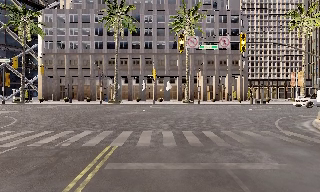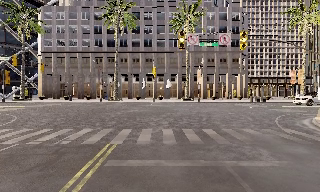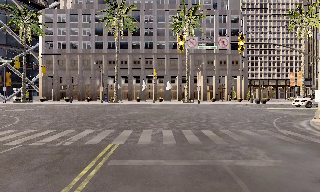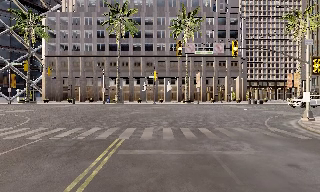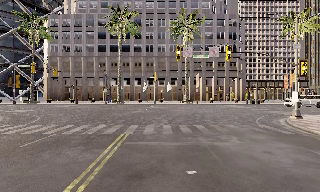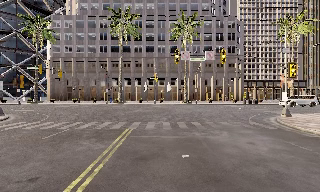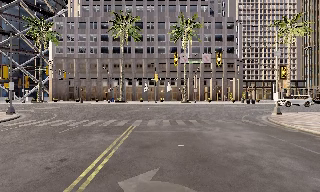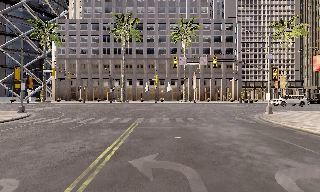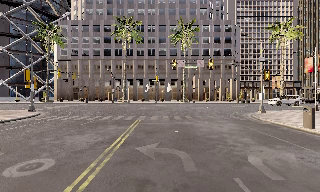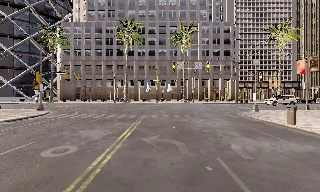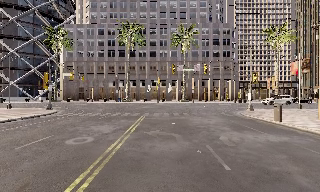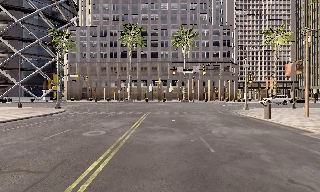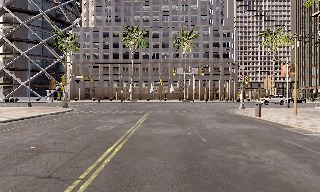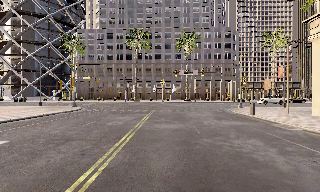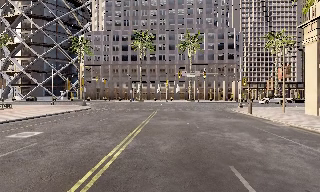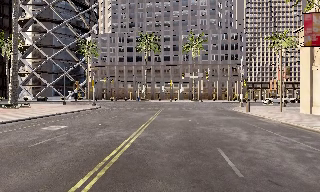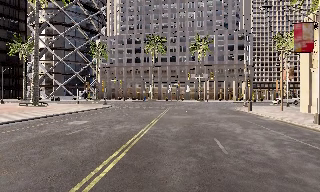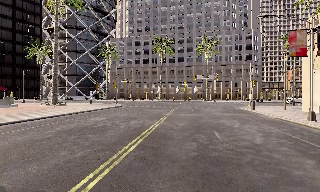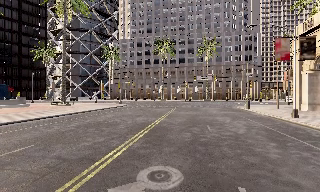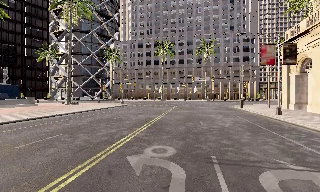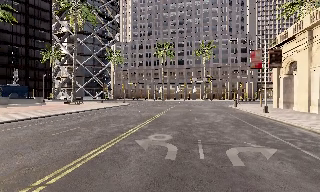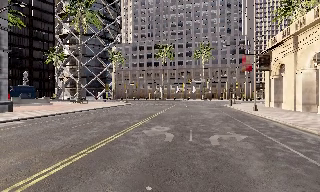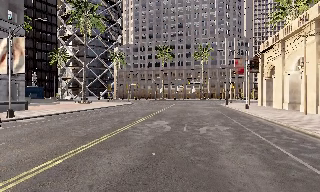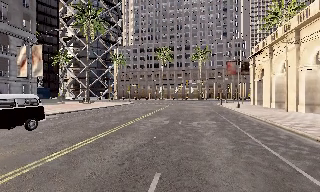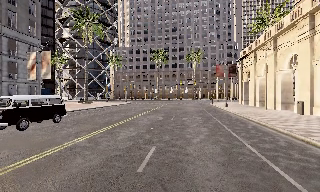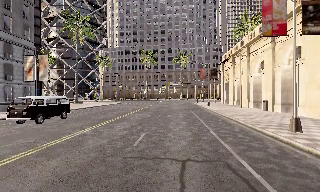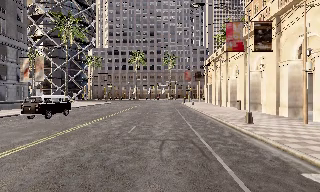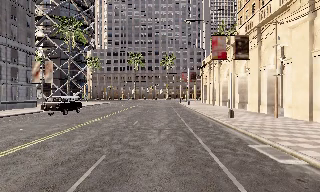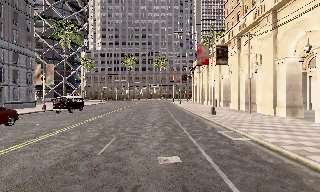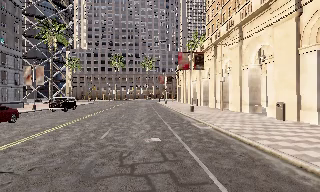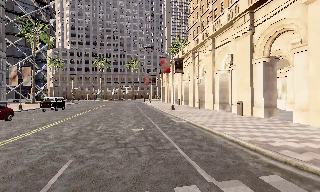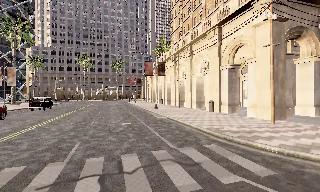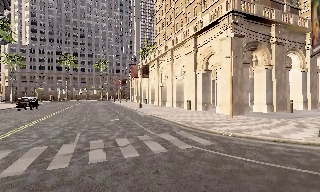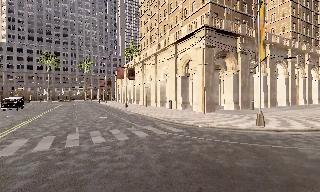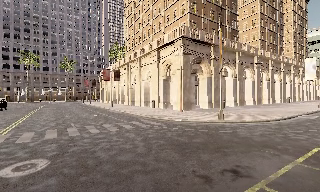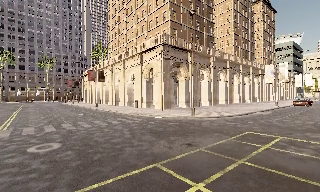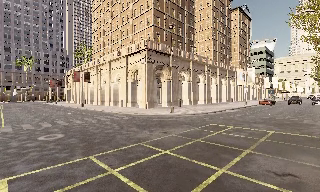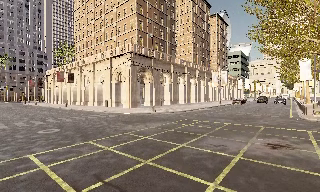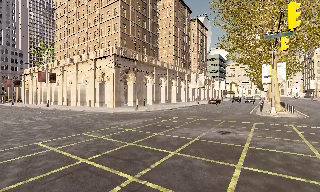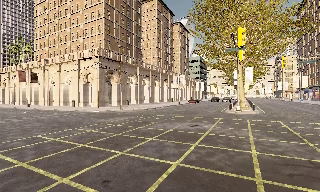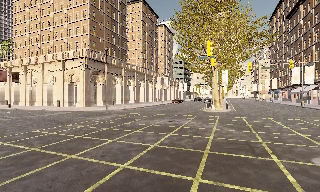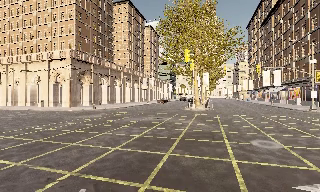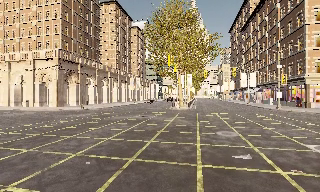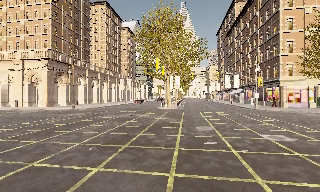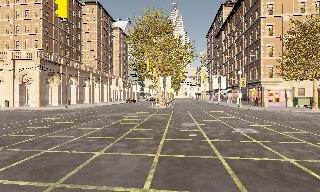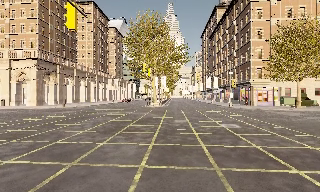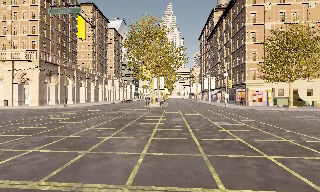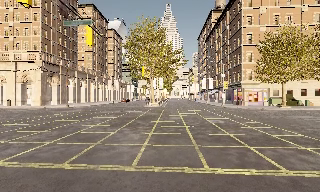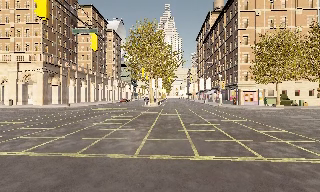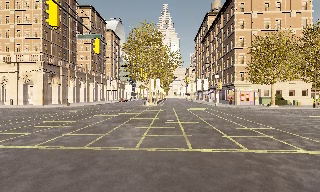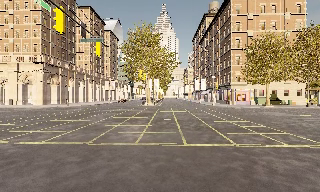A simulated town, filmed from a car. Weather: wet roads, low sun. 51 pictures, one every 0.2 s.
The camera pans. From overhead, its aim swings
clockwise.
The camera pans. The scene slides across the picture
to the left.
0.0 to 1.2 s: The camera travels backward, about 4.5 m, so what stands in front gets smaller. It gains speed.
1.2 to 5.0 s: The camera travels backward, about 30 m, so what stands in front gets smaller.
5.0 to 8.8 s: The scene slides to the left, as the camera pans about 90 degrees to its right. It travels backward, about 40 m.
8.8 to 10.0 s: The camera travels backward, about 5 m, so what stands in front gets smaller.
The film runs backward here.
